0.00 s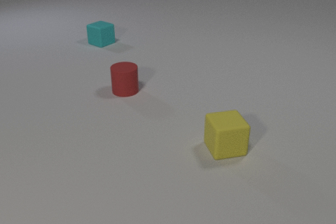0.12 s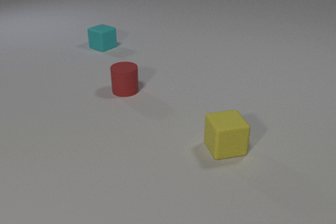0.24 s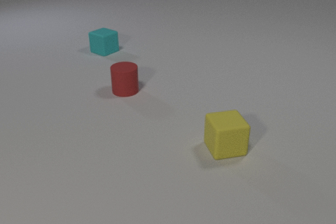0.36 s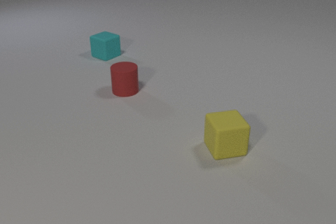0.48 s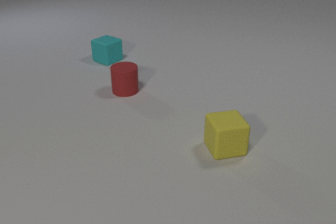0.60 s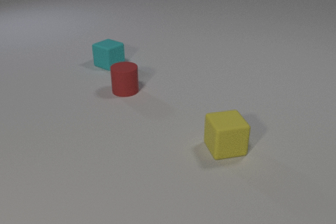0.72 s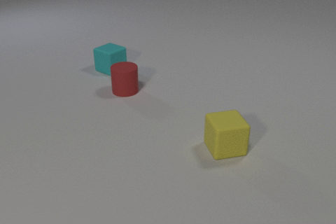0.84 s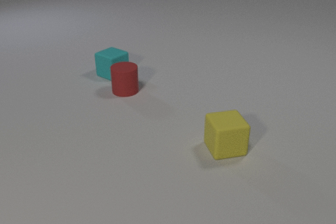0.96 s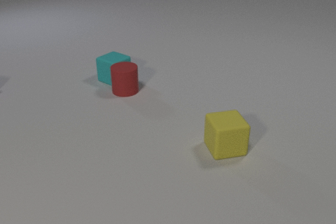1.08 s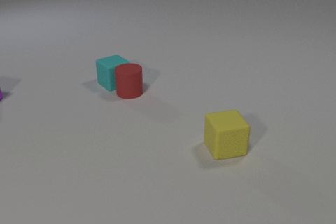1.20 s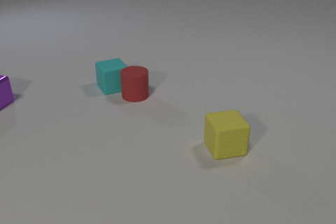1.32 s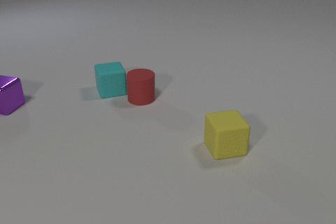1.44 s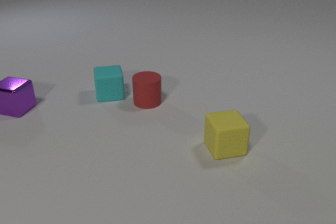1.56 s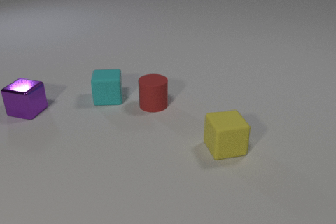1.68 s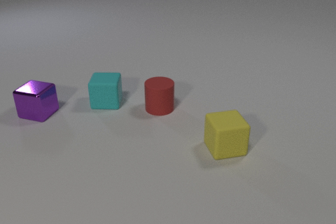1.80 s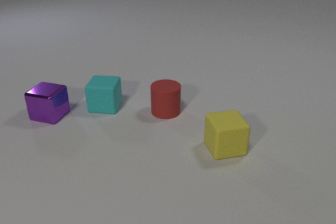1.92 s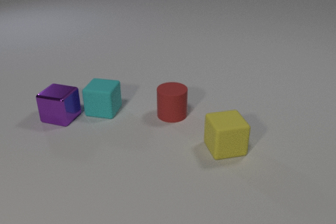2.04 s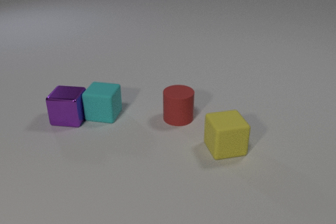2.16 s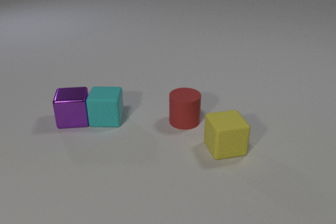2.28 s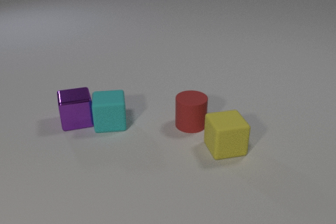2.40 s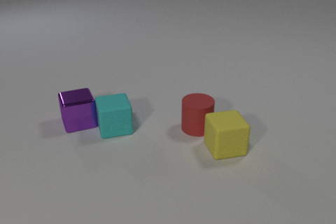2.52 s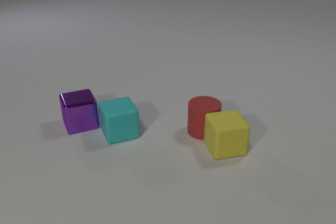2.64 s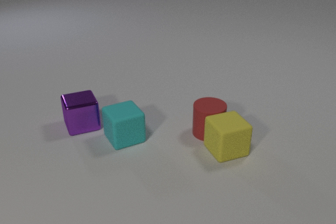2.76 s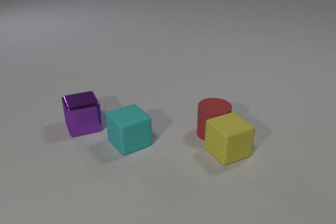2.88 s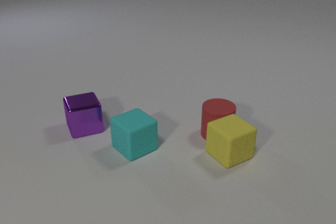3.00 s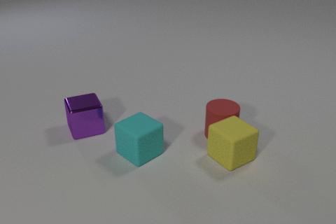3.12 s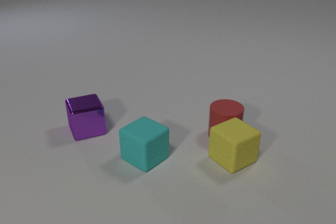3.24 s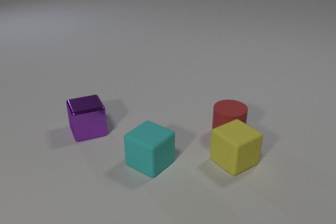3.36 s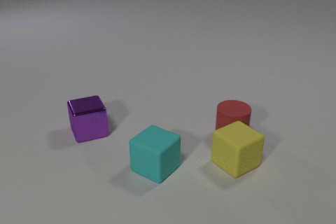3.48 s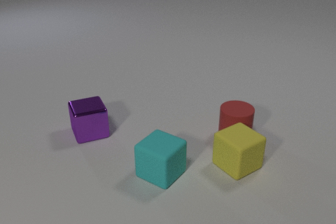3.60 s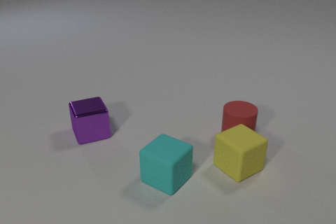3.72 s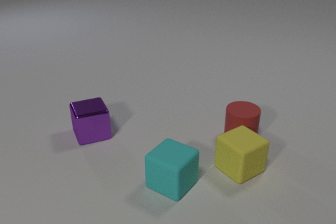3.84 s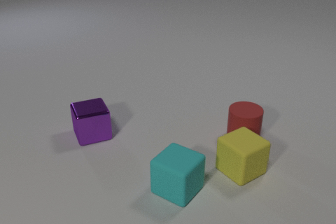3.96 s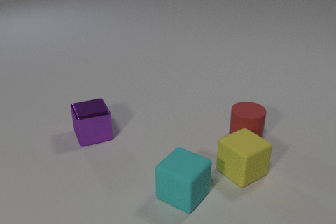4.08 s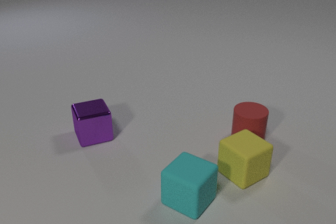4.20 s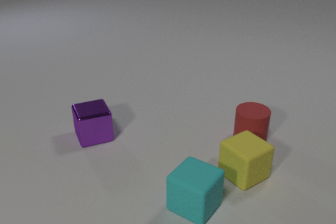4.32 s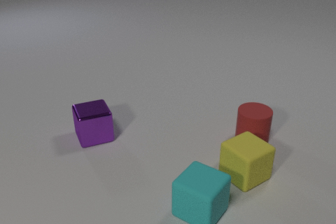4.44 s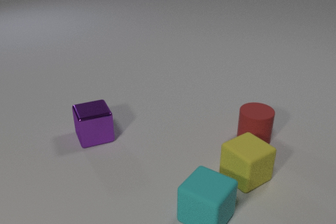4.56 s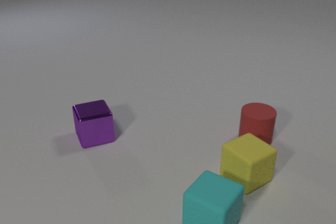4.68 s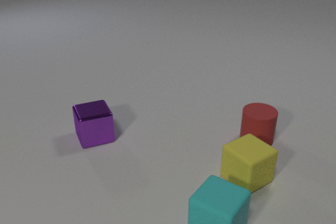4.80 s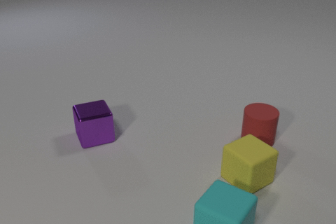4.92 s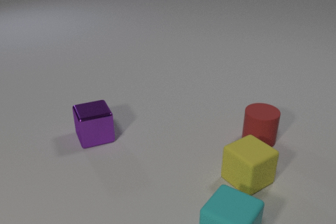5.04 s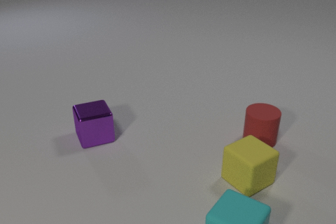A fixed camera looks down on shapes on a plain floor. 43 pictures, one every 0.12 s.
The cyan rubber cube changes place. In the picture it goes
toward the camera.
0.00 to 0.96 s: The cyan rubber cube slides toward the camera. The cyan rubber cube and the red rubber cylinder collide.
0.96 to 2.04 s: The cyan rubber cube slides toward the camera, spins clockwise seen from above by about 60 degrees, its near face sliding to the left. The red rubber cylinder slides toward the camera and to the right. The purple metal cube comes in at the left edge, slides to the right and toward the camera. The cyan rubber cube and the purple metal cube collide.
2.04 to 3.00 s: The cyan rubber cube slides toward the camera and to the right, spins counterclockwise seen from above by about 60 degrees, its near face sliding to the right. The red rubber cylinder slides to the right and toward the camera. The yellow rubber cube slides toward the camera. The purple metal cube slides toward the camera and to the right, spins counterclockwise seen from above by about 30 degrees, its near face sliding to the right. The red rubber cylinder and the yellow rubber cube collide.
3.00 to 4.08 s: The cyan rubber cube slides toward the camera and to the right. The red rubber cylinder slides to the right. The yellow rubber cube slides toward the camera and to the right. The purple metal cube slides toward the camera and to the right.
4.08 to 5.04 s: The cyan rubber cube slides toward the camera and to the right. The red rubber cylinder slides to the right. The yellow rubber cube slides toward the camera.
How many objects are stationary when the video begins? 2.
What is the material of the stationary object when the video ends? metal.
How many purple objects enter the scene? 1.
